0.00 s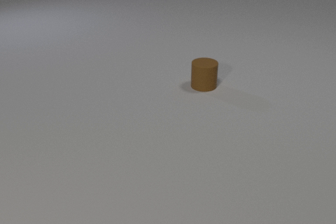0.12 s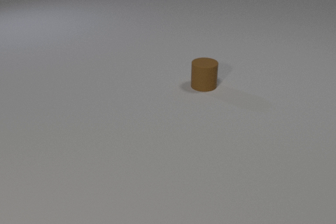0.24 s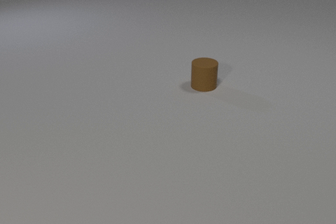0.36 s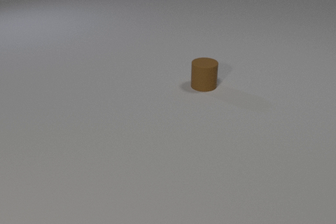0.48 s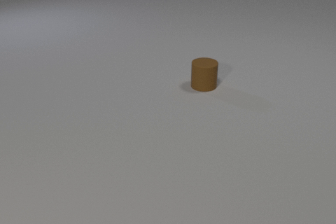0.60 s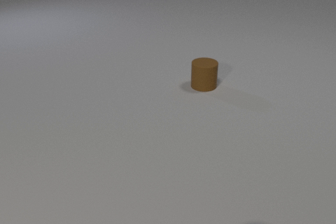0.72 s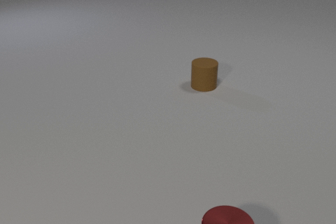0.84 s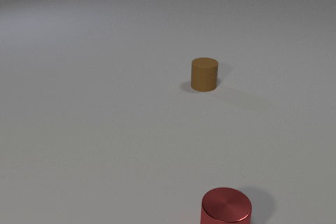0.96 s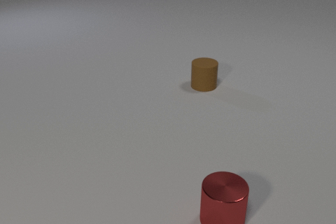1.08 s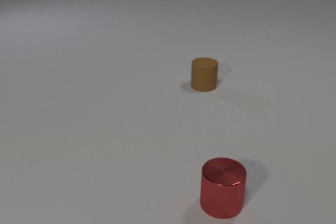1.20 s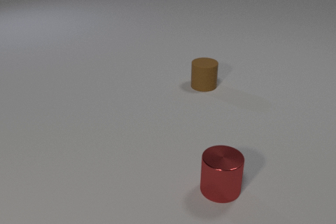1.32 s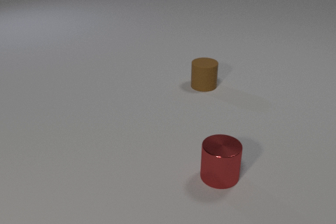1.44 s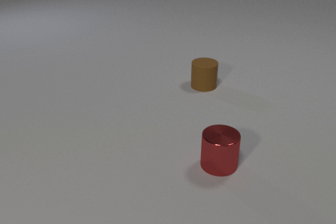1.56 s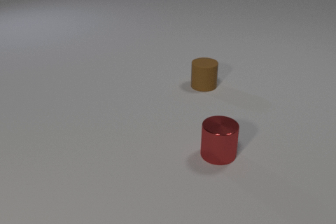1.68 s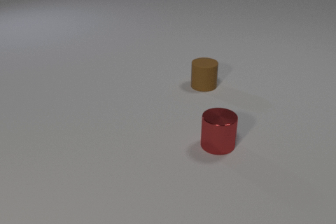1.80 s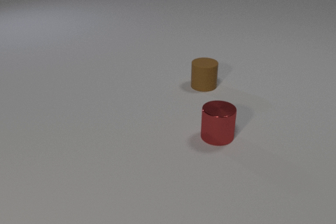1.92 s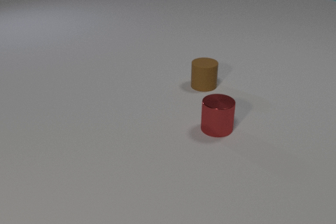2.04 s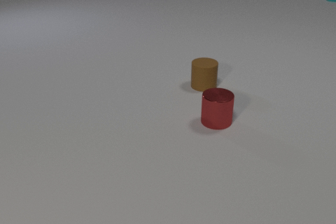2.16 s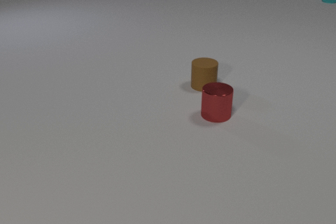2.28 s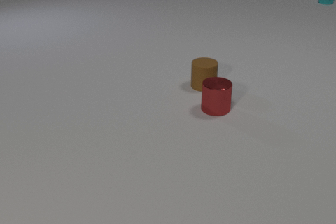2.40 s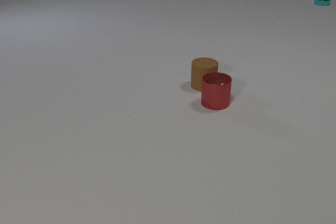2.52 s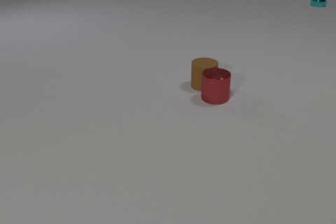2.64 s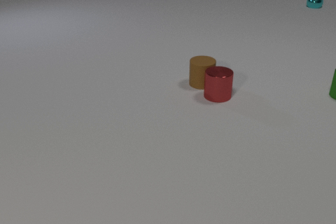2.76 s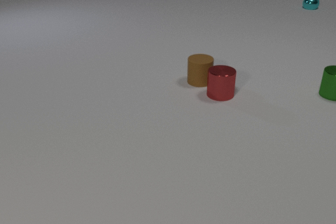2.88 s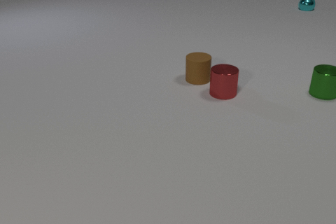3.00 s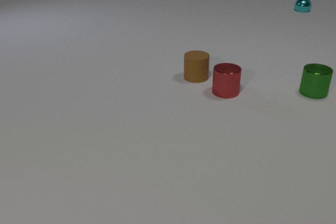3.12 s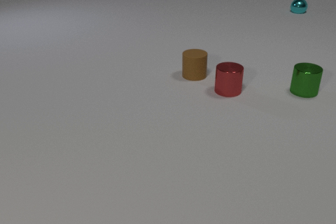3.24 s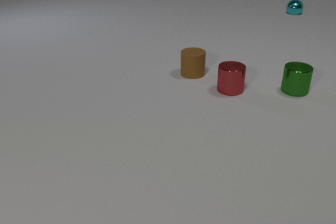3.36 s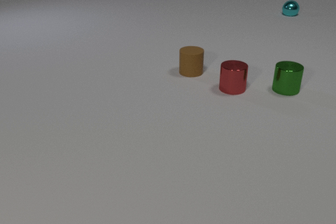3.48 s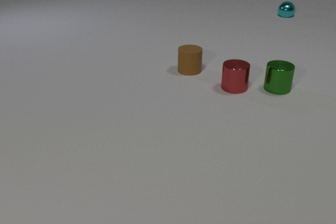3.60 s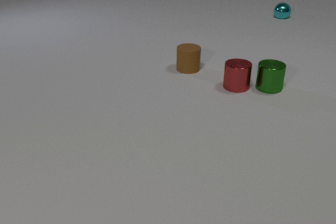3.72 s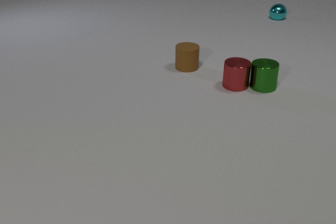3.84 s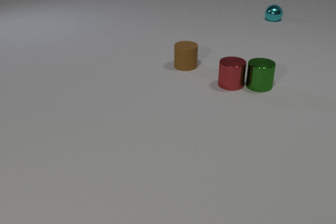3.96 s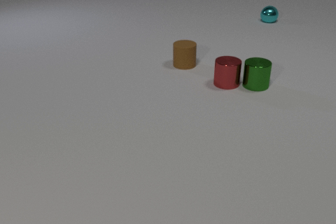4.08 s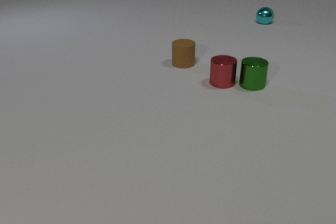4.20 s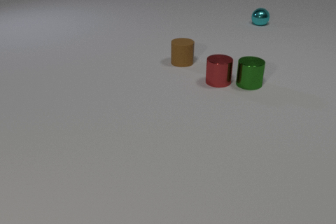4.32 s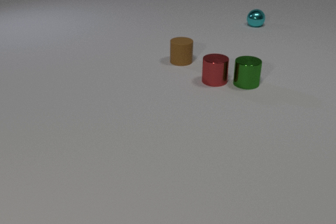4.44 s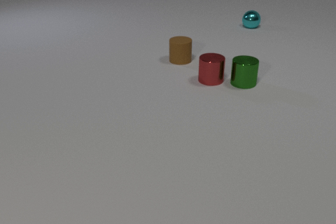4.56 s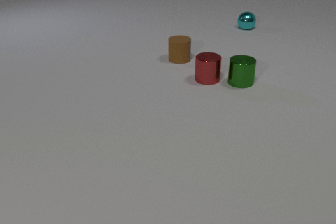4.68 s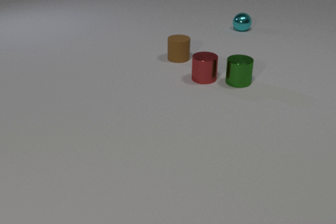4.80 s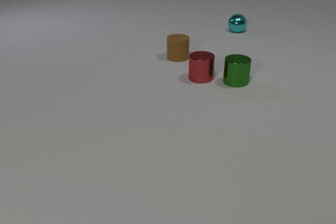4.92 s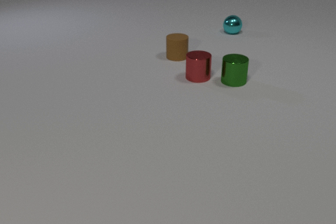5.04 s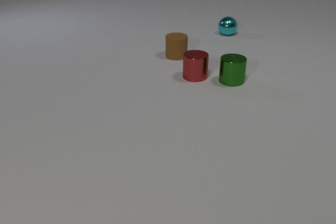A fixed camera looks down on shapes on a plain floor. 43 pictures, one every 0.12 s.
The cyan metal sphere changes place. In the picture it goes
toward the camera.
The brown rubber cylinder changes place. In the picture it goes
away from the camera.
0.00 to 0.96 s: The red metal cylinder comes in at the bottom edge, slides away from the camera.
0.96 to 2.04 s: The red metal cylinder slides away from the camera. The cyan metal sphere comes in at the top edge, rolls toward the camera and to the left.
2.04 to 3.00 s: The red metal cylinder slides away from the camera. The brown rubber cylinder slides away from the camera and to the left. The green metal cylinder comes in at the right edge, slides to the left. The cyan metal sphere rolls toward the camera and to the left. The red metal cylinder and the brown rubber cylinder collide.
3.00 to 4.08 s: The red metal cylinder slides away from the camera. The brown rubber cylinder slides away from the camera. The green metal cylinder slides to the left. The cyan metal sphere rolls toward the camera and to the left. The red metal cylinder and the green metal cylinder collide.
4.08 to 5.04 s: The red metal cylinder slides to the left and away from the camera. The brown rubber cylinder slides away from the camera. The green metal cylinder slides to the left. The cyan metal sphere rolls toward the camera and to the left.
How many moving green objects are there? 1.
What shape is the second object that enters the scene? sphere.
What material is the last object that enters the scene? metal.
